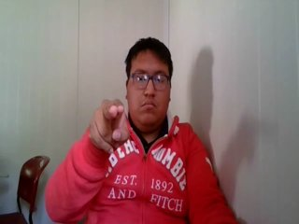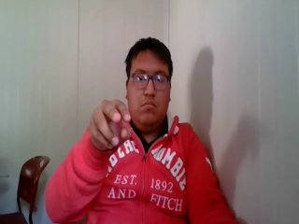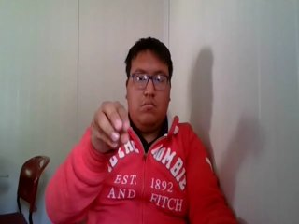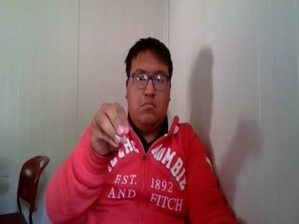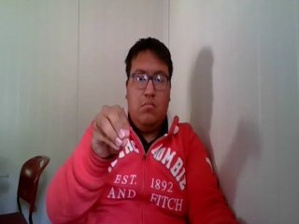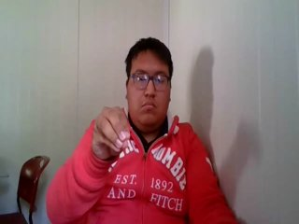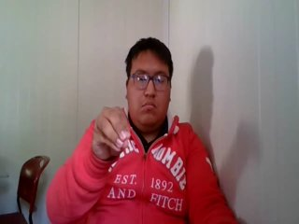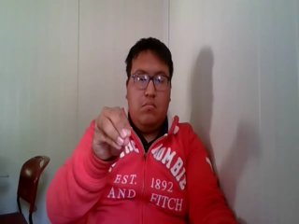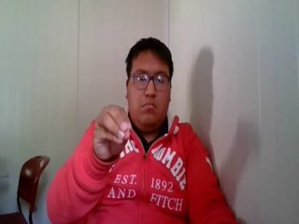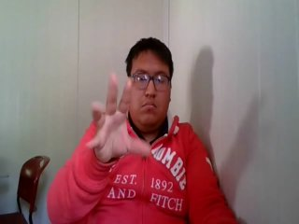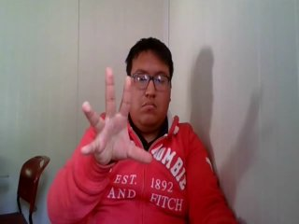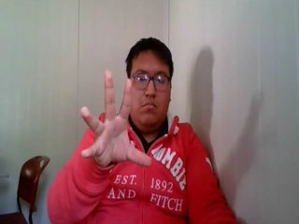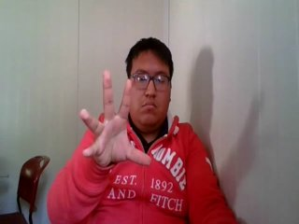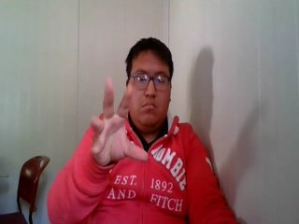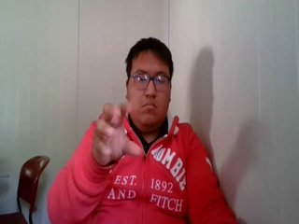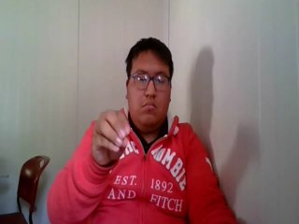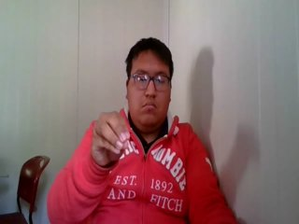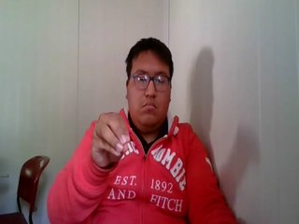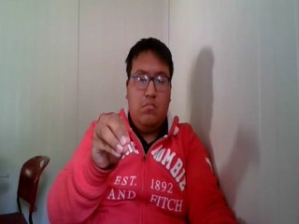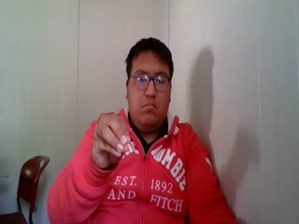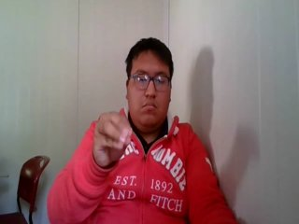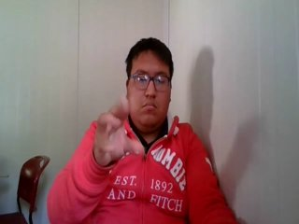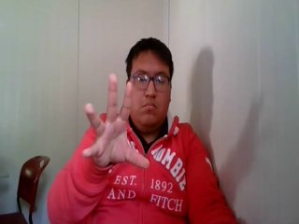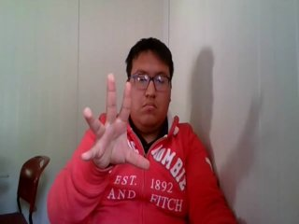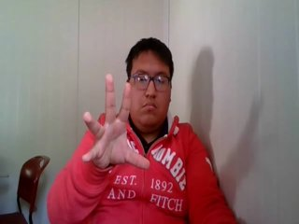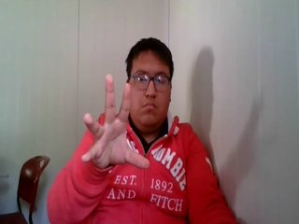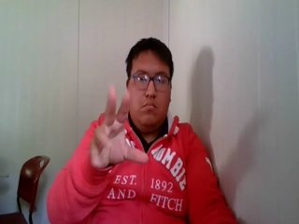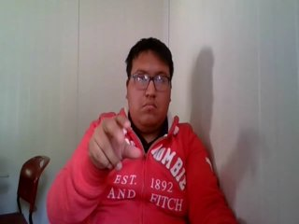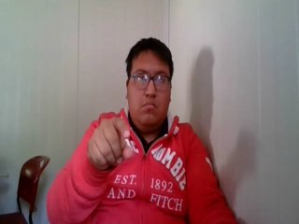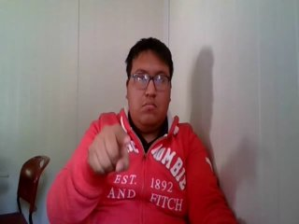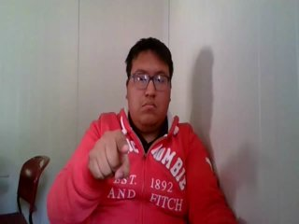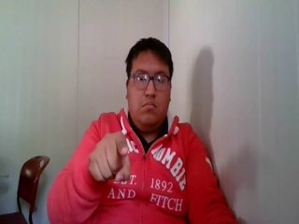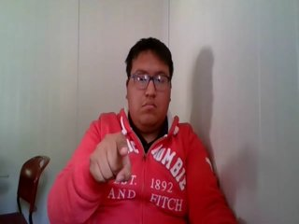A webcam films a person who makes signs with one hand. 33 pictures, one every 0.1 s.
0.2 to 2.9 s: Open twice.
